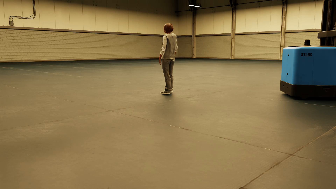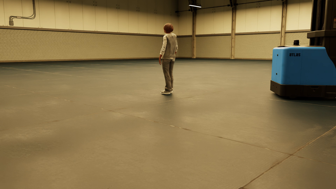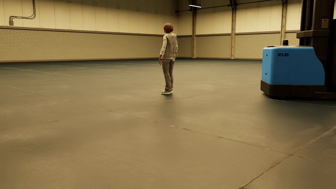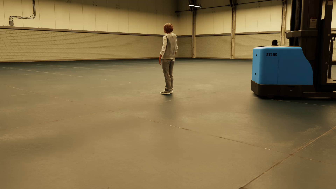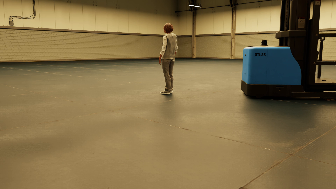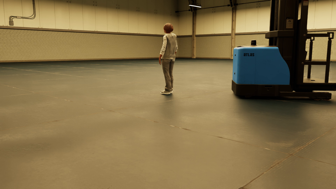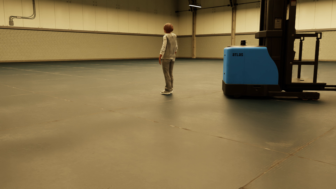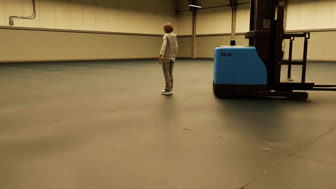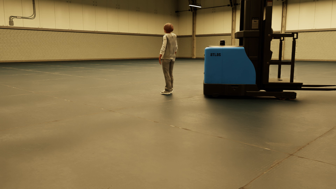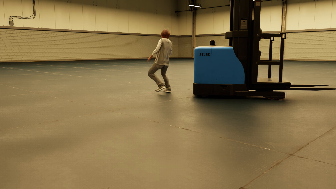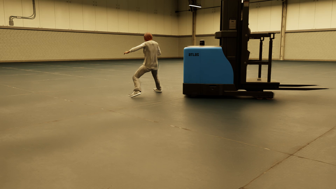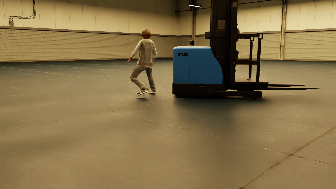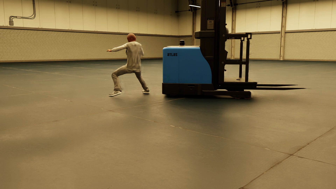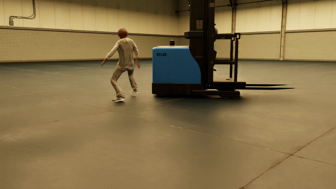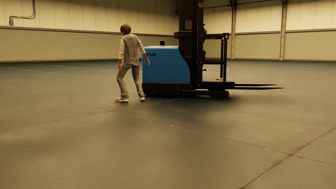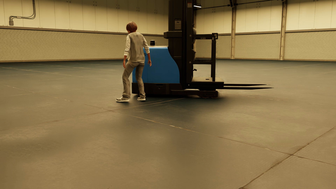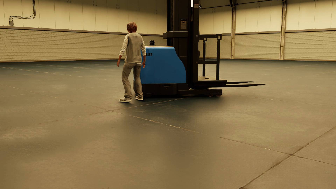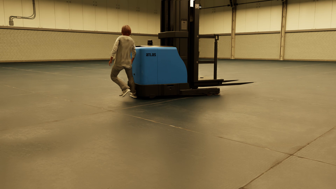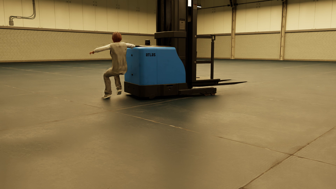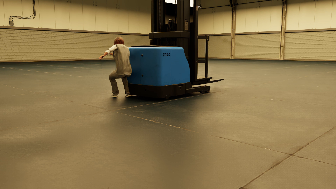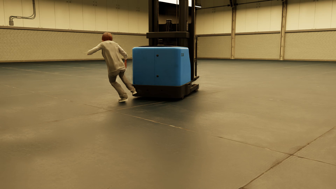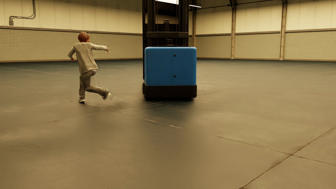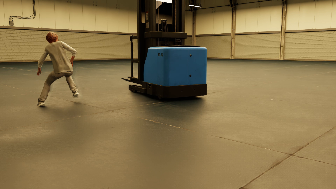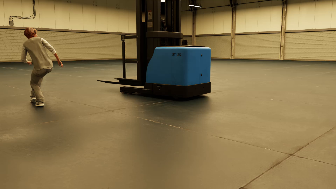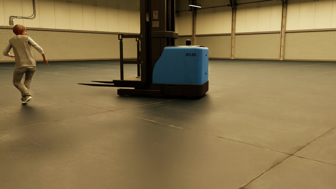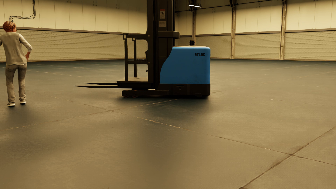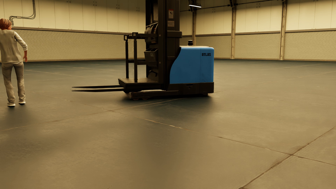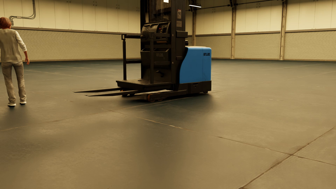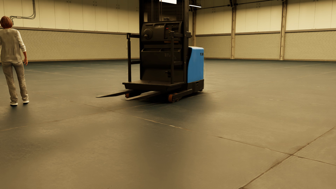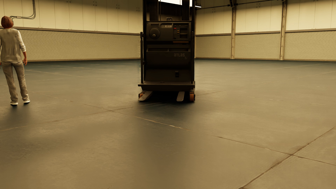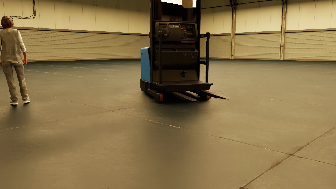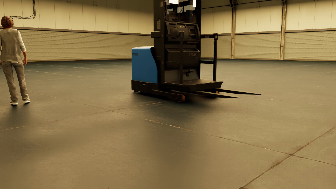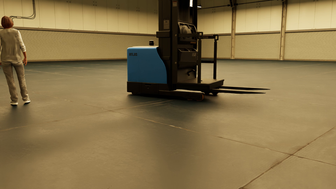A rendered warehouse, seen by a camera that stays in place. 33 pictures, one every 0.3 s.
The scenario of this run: Near miss between a forklift and a person.
